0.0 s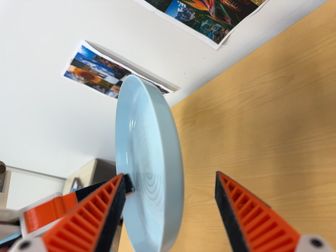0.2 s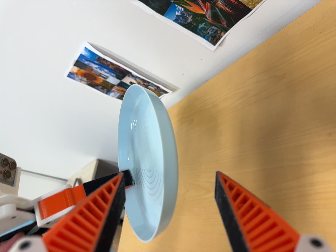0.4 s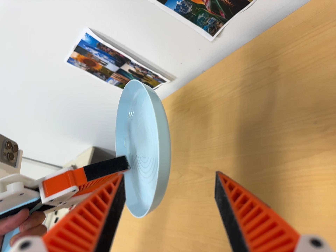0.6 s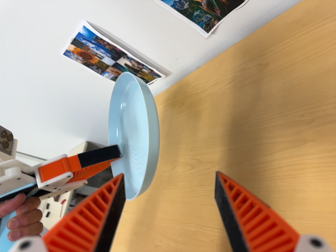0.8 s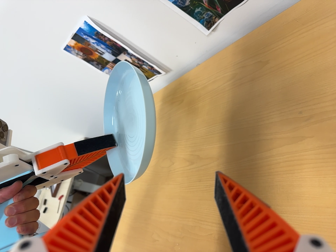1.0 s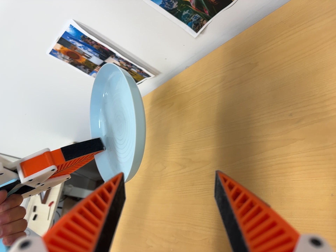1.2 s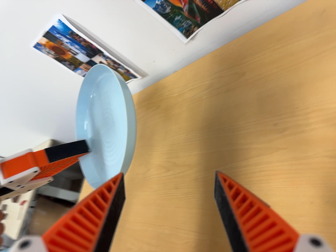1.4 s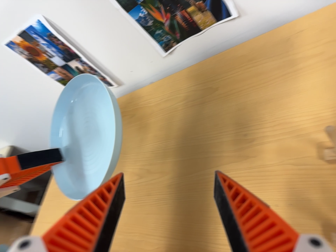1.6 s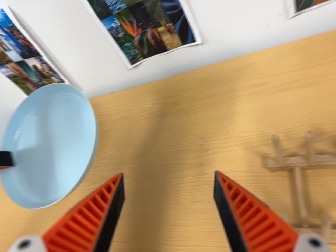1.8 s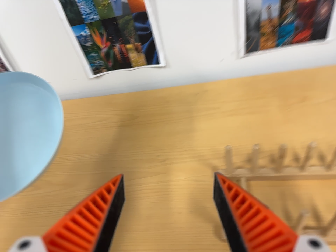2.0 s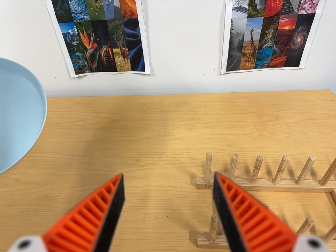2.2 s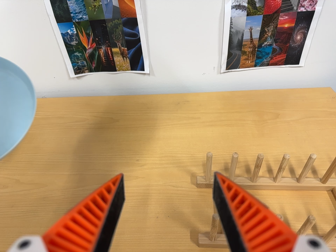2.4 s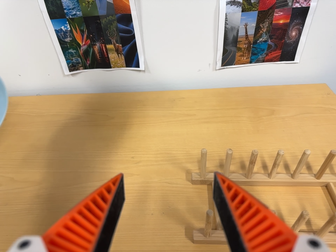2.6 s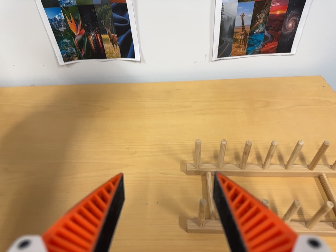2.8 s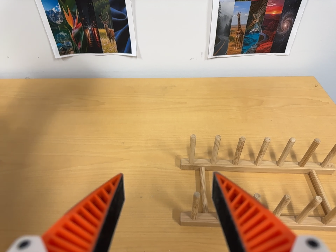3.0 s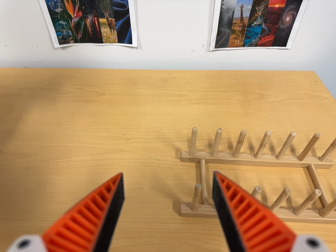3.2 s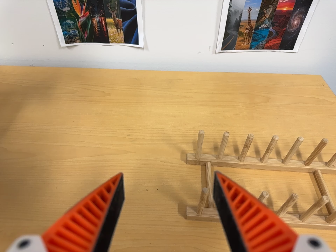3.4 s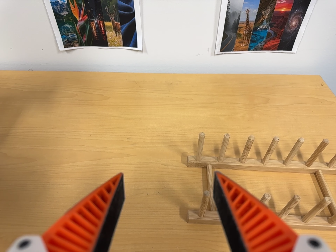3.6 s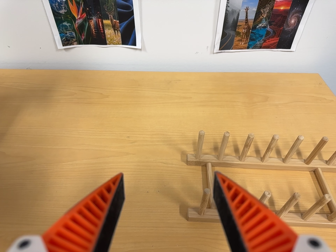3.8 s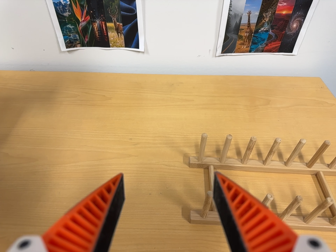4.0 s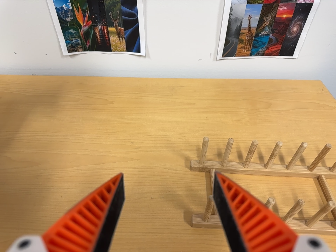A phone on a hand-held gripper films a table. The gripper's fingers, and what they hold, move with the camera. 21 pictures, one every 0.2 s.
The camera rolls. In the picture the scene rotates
clockwise.
The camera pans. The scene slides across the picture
to the left.
0.0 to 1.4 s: The scene slides to the left, as the camera pans about 15 degrees to its right. It travels backward and toward the bottom of its view, about 10 cm, so what stands in front gets smaller. It rolls about its line of sight by about 10 degrees, and the scene rotates clockwise.
1.4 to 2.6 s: The camera swings to its right by about 35 degrees, and the scene slides to the left. It travels toward the bottom of its view, to its left and backward, about 14 cm. Its aim tips toward the top of its view by about 15 degrees. It rolls about its line of sight by about 15 degrees, and the scene rotates clockwise.
2.6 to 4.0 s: The camera shifts only a little, or ends up much as it began.
The film runs backward here.
